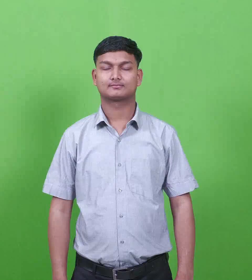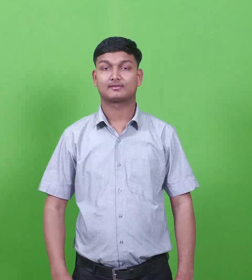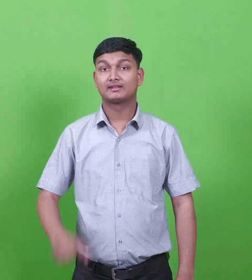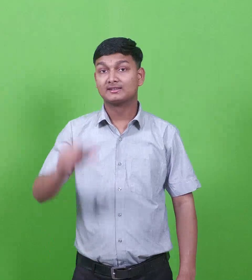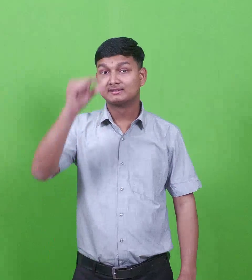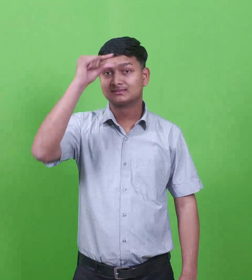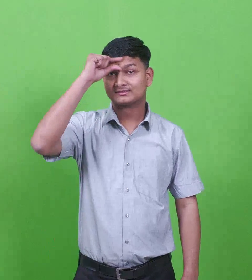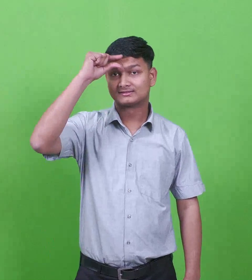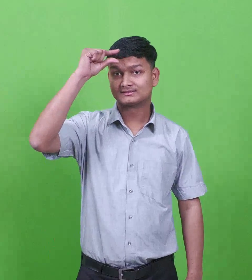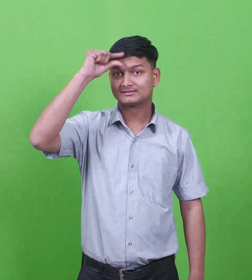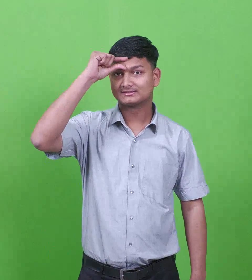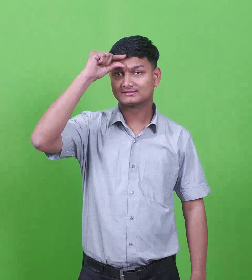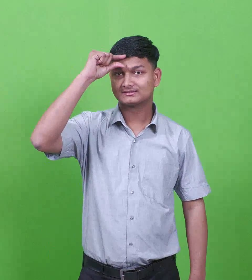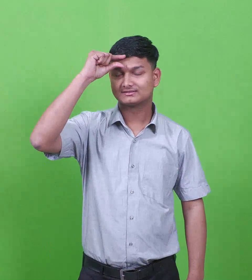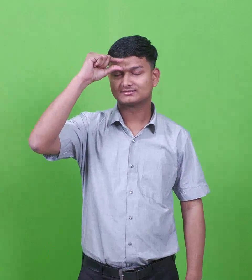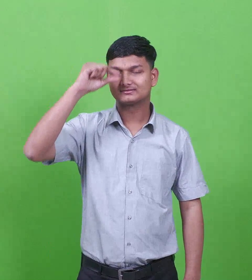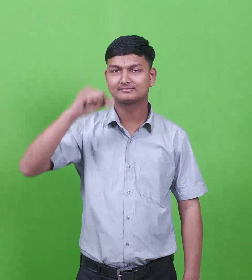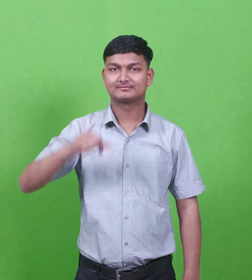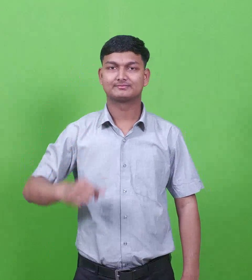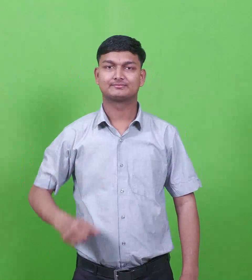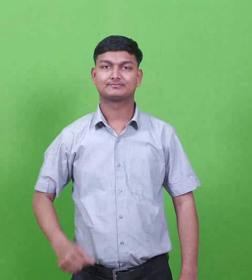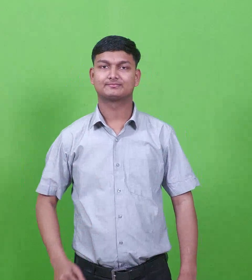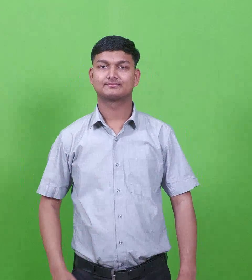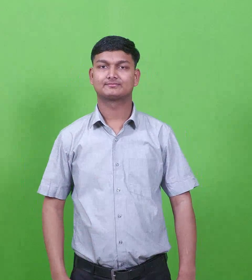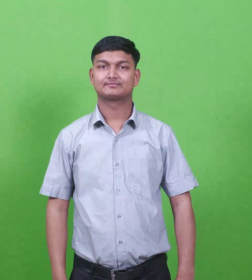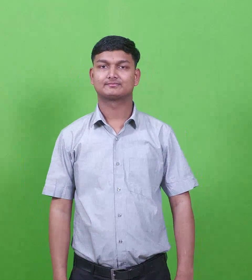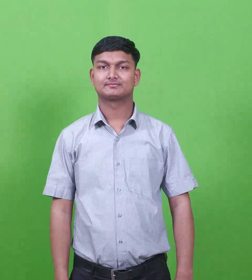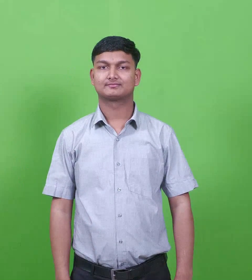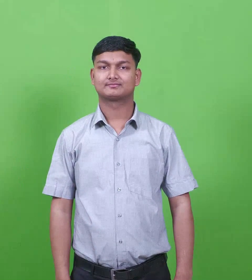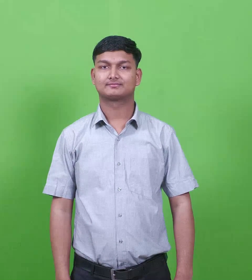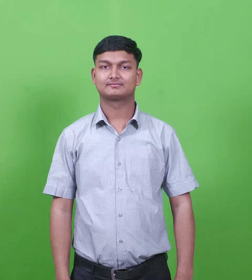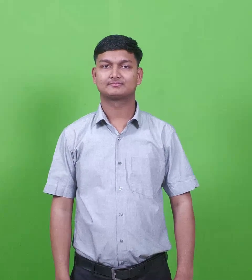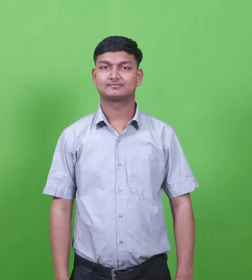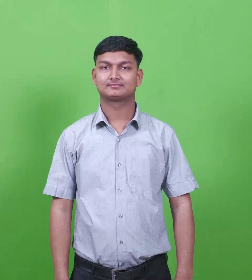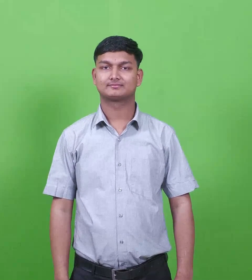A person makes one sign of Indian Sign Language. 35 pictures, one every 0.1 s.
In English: king abimelech
